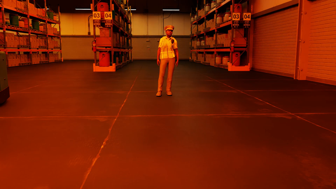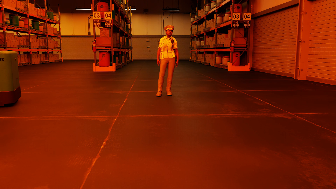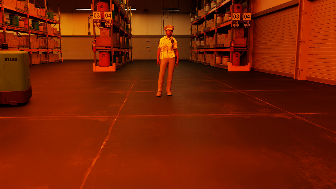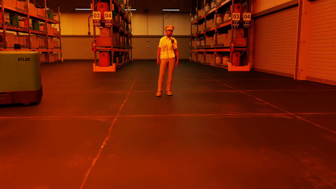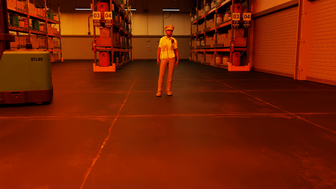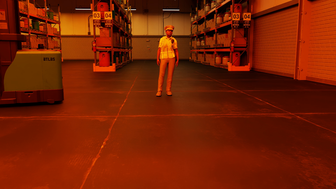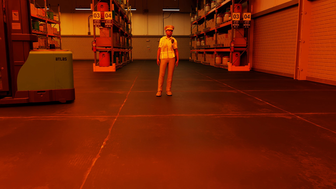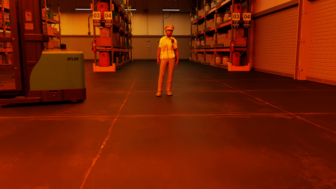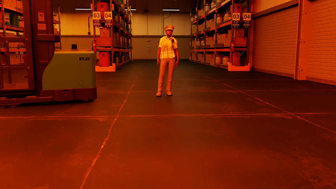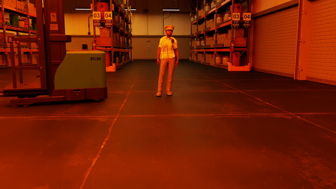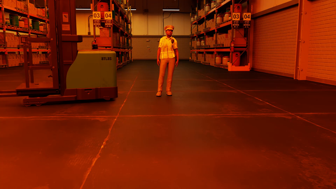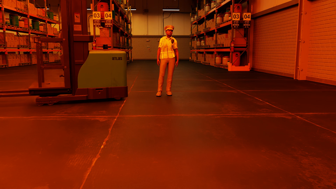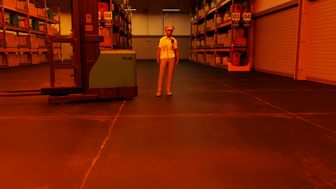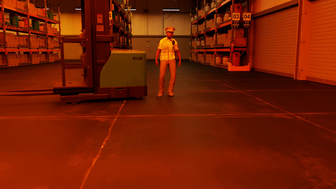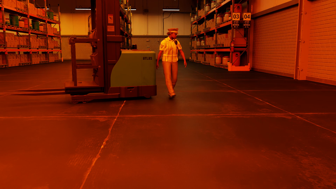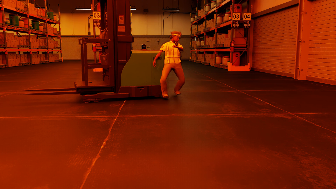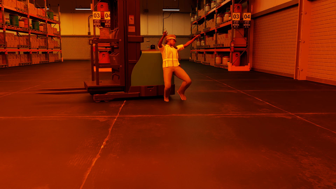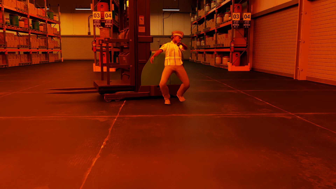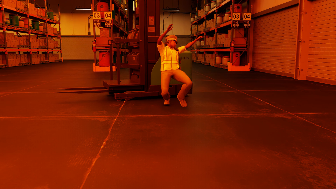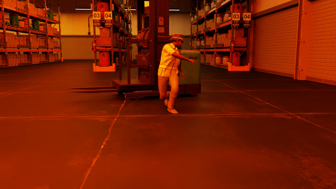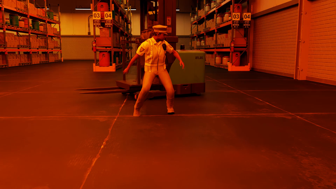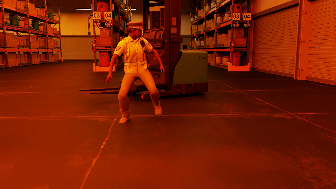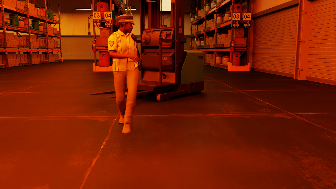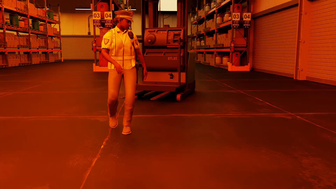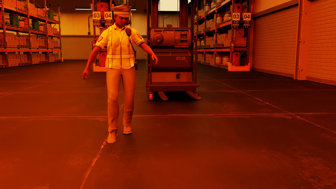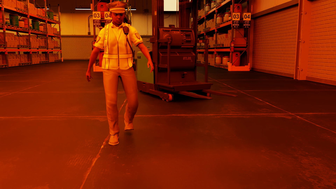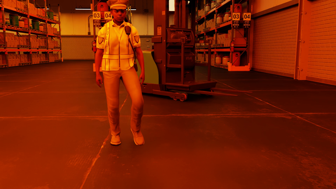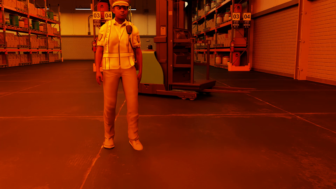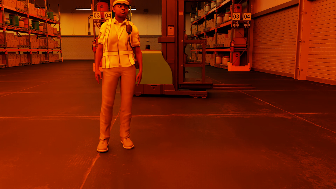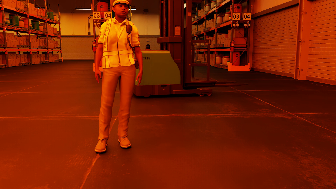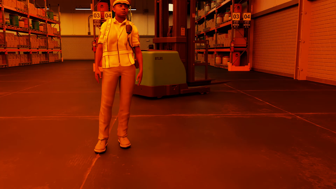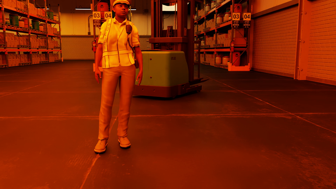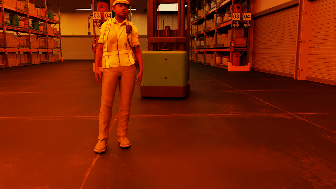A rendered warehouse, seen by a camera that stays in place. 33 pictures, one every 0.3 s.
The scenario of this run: Near miss between a forklift and a person.
